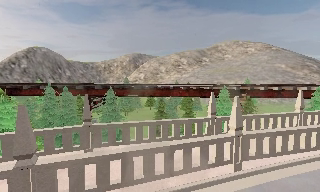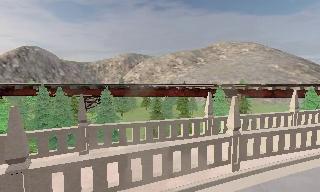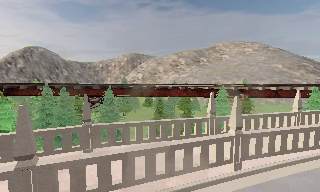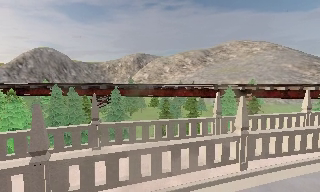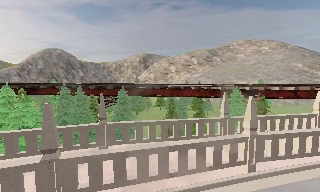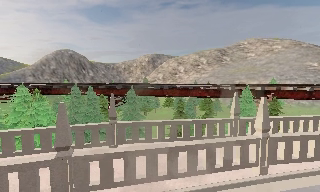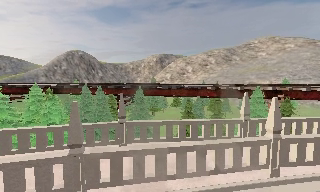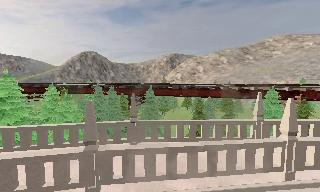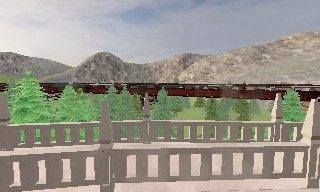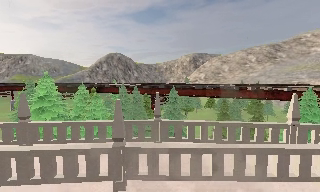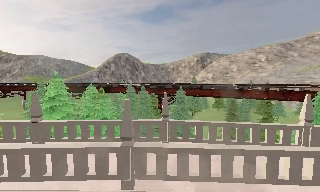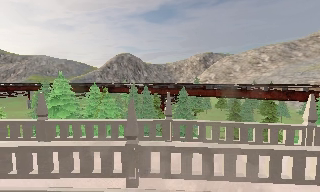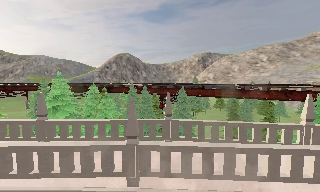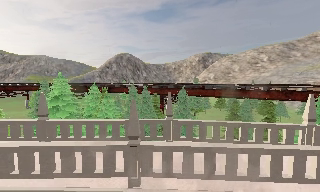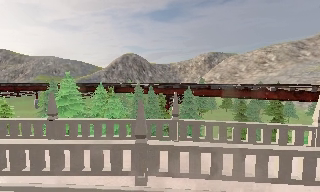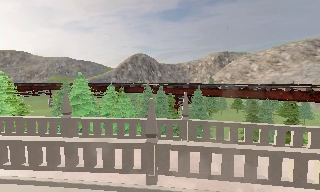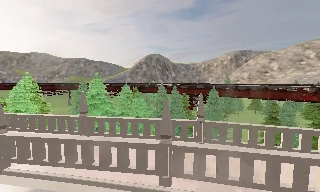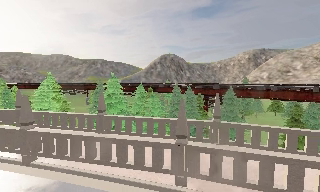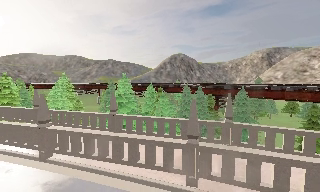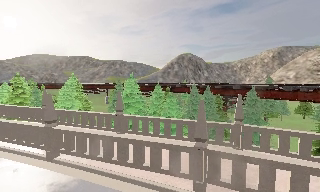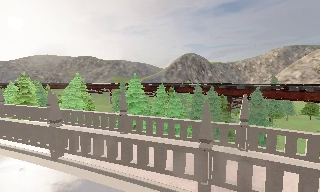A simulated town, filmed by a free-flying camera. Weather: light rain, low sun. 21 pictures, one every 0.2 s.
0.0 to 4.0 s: The camera pans to its left, which is counterclockwise from overhead, by about 45 degrees. It travels to its left, about 1 m, so close, fixed things drift to the right.
The film runs forward here.
